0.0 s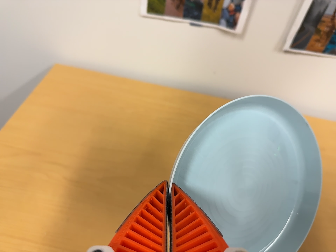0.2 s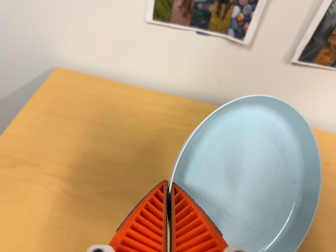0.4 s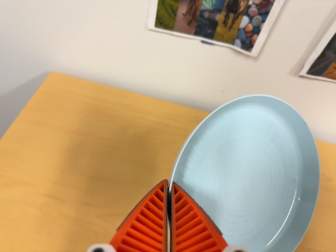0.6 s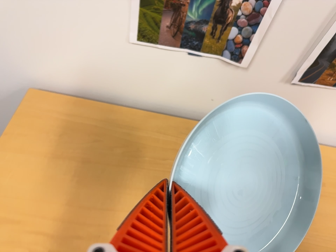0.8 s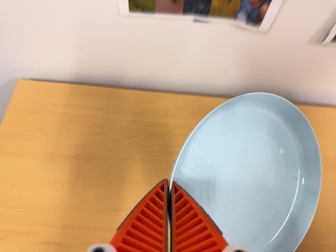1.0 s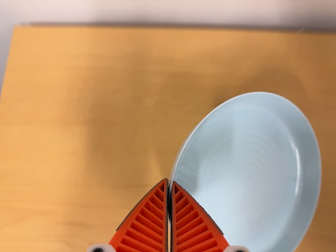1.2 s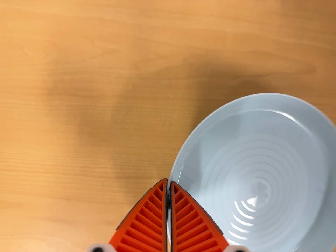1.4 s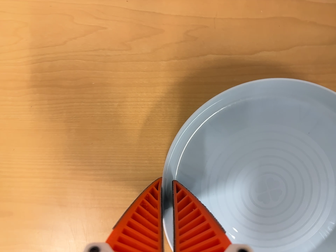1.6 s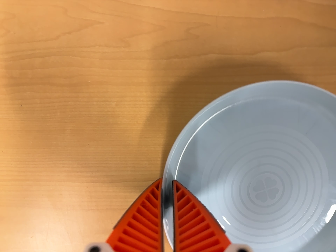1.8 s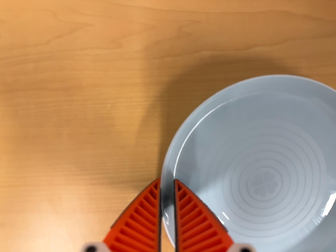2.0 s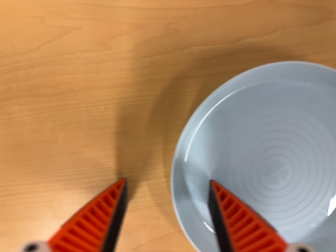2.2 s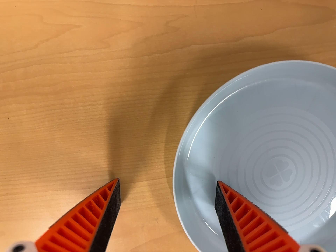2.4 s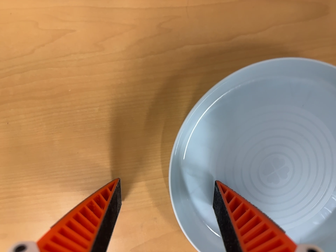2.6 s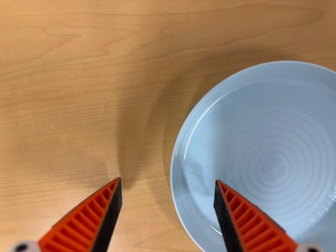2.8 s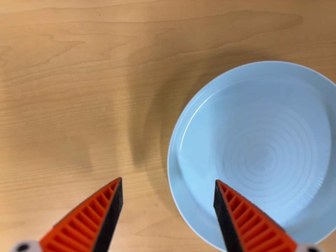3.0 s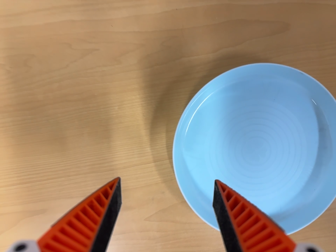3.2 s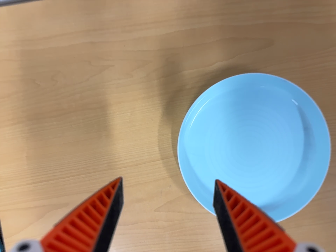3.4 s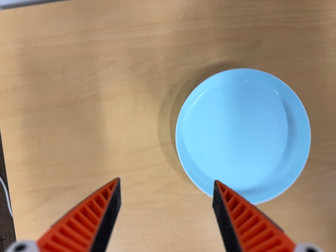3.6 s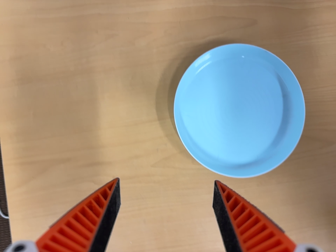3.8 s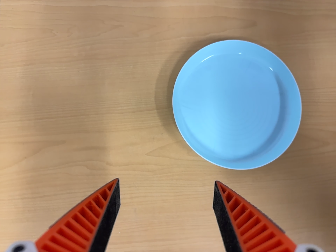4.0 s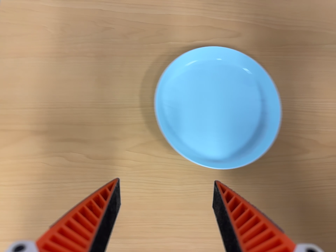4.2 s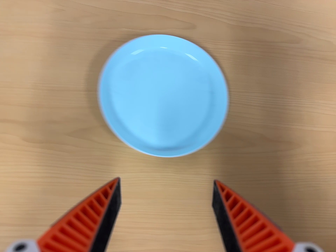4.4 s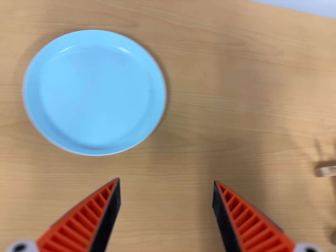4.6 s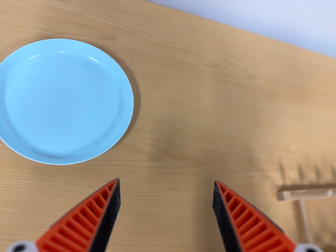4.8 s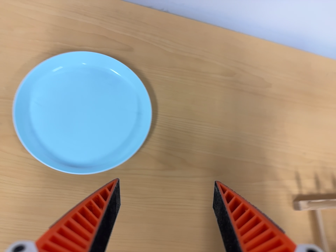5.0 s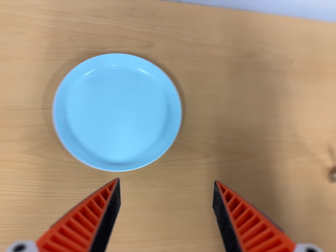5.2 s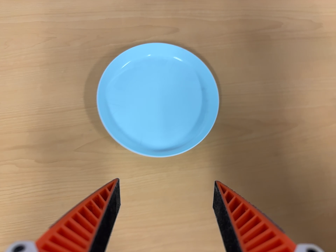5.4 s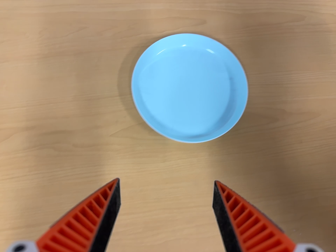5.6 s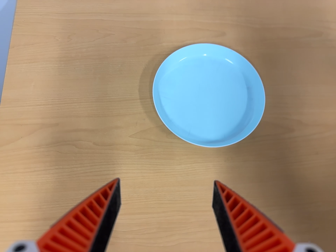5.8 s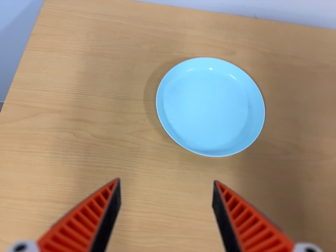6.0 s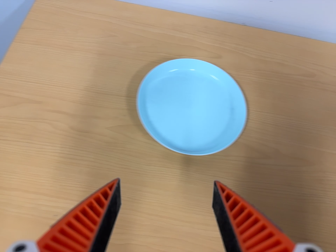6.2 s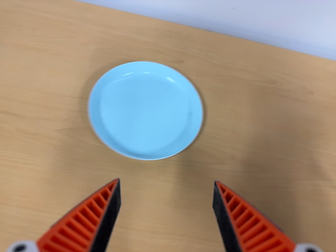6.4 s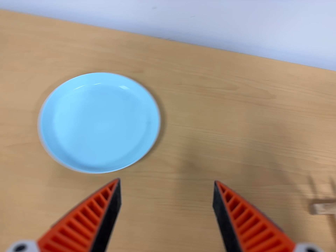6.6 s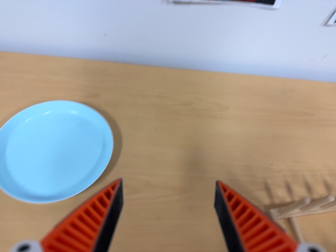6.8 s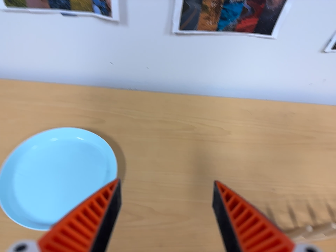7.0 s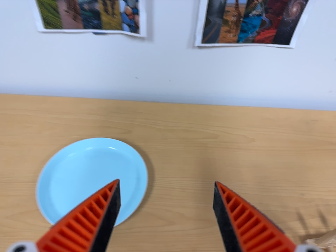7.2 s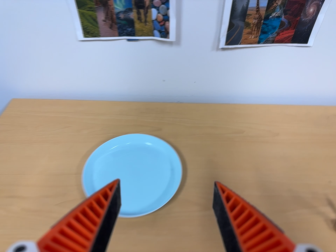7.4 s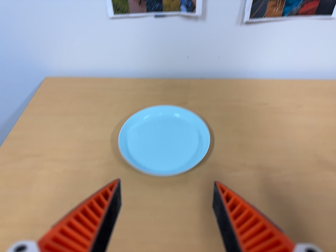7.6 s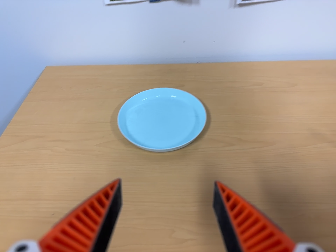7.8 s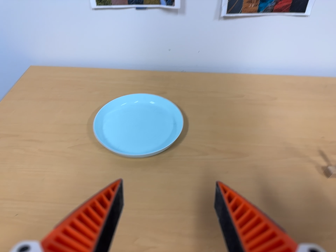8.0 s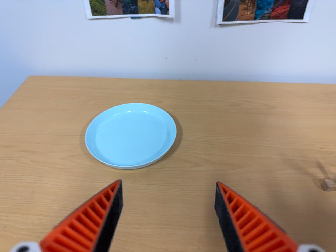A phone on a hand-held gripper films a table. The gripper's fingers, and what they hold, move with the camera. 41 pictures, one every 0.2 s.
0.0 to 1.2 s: The camera travels forward and toward the top of its view, about 40 cm. Its aim tips toward the bottom of its view by about 40 degrees.
1.2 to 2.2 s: The camera travels forward, about 6 cm, so what stands in front looms larger. Its aim tips toward the bottom of its view by about 10 degrees, and the scene shifts upward. It rolls about its line of sight by about 10 degrees, and the scene rotates counterclockwise.
2.2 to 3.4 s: The camera travels backward and toward the bottom of its view, about 16 cm, so what stands in front gets smaller. Its aim tips toward the top of its view by about 10 degrees.
3.4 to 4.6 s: The camera pans to its right by about 15 degrees. It travels toward the bottom of its view and to its right, about 26 cm. Its aim tips toward the top of its view by about 20 degrees. It rolls about its line of sight by about 15 degrees, and the scene rotates clockwise.
4.6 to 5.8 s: The camera swings to its left by about 10 degrees, and the scene slides to the right. It travels to its left and backward, about 16 cm, so close, fixed things drift to the right.
5.8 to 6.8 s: The camera travels to its right, about 22 cm, so close, fixed things drift to the left. Its aim tips toward the top of its view by about 15 degrees, and the scene shifts downward.
6.8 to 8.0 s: The camera travels toward the bottom of its view and backward, about 18 cm. Its aim tips toward the top of its view by about 10 degrees.
The film runs backward here.
